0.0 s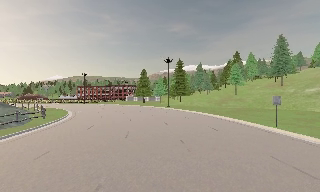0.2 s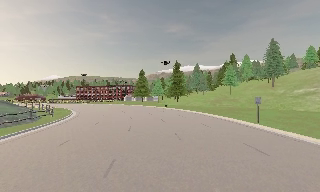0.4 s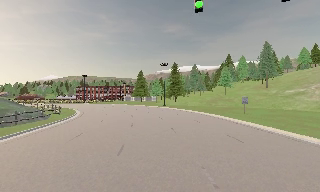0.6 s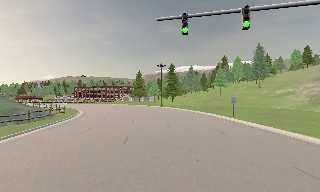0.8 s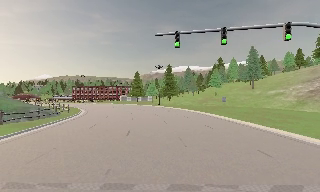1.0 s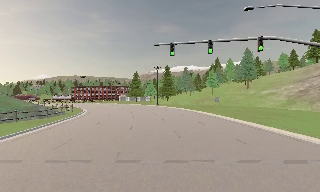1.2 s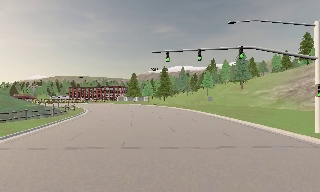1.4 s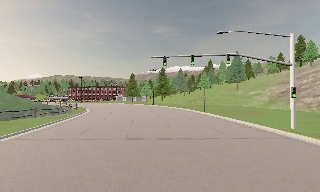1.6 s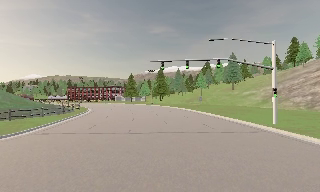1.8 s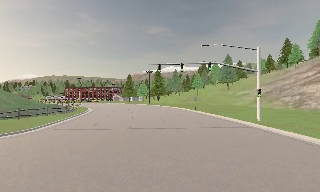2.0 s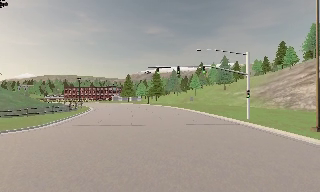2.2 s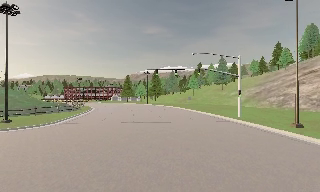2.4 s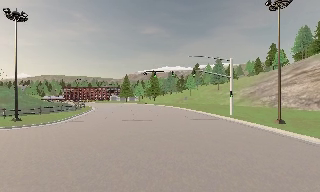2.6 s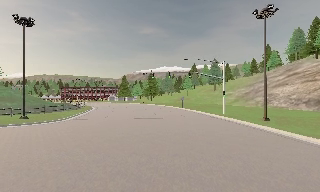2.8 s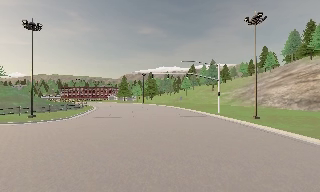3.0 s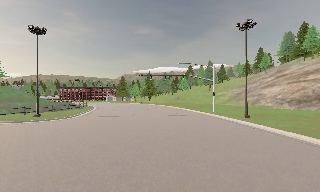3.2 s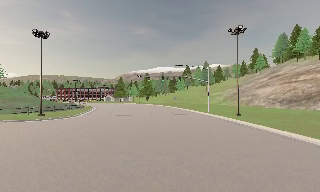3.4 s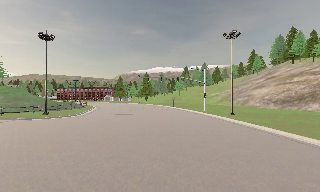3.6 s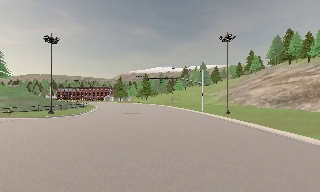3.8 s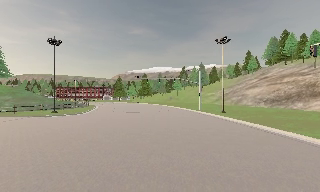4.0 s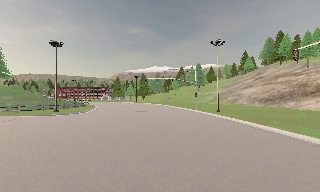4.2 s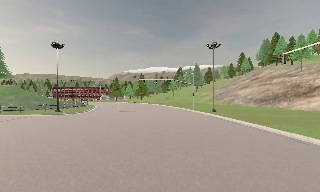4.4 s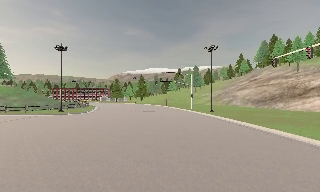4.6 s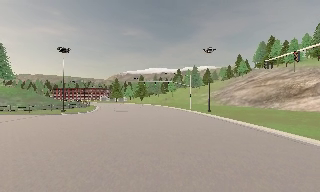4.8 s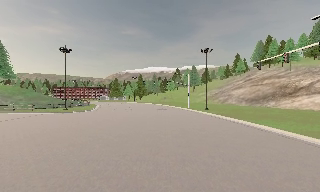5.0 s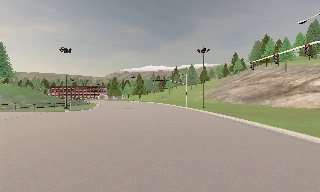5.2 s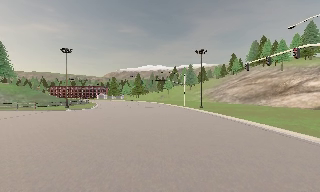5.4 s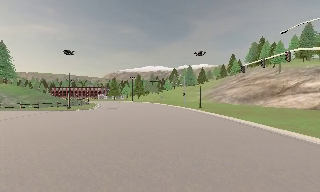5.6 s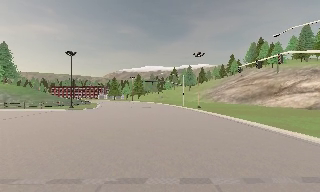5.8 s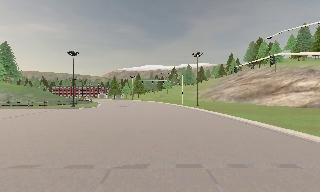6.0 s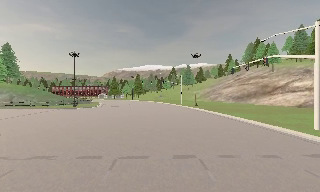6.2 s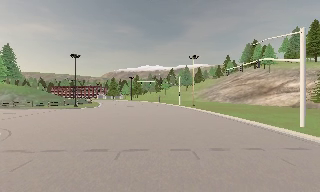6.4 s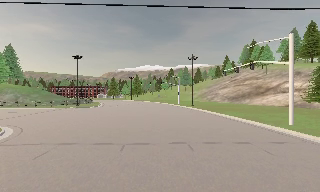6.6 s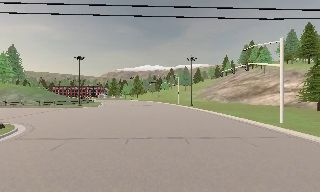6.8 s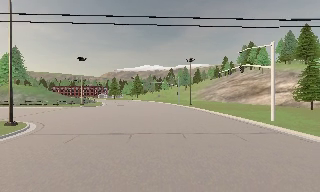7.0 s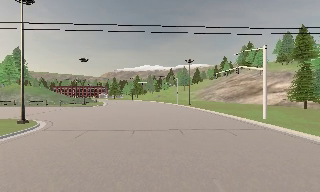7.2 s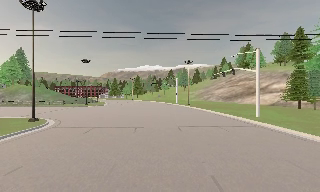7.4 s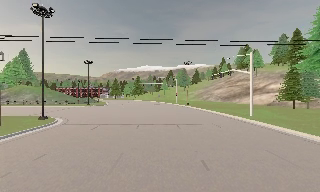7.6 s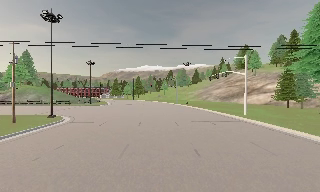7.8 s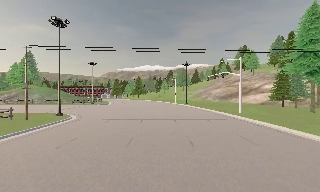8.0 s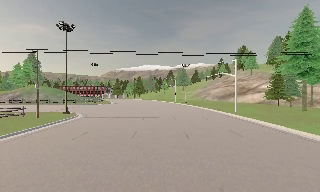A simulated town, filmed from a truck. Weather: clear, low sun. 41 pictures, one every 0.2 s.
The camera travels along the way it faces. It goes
backward.
0.0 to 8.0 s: The scene slides to the left, as the camera pans about 15 degrees to its right. It travels backward, about 55 m, so what stands in front gets smaller.
The film runs backward here.
